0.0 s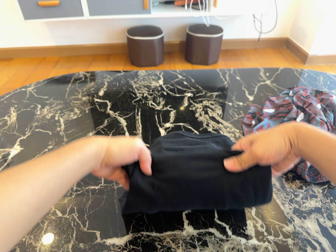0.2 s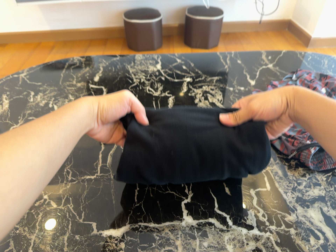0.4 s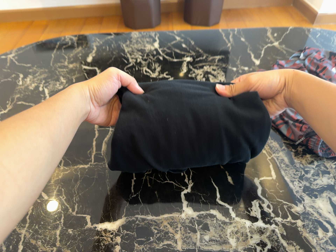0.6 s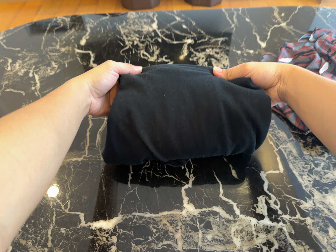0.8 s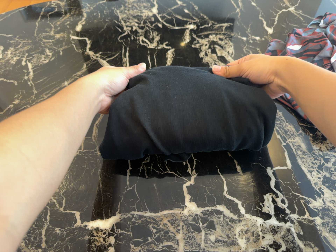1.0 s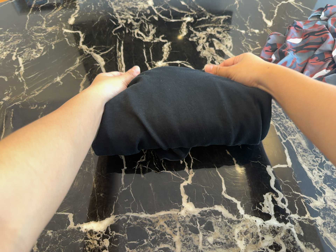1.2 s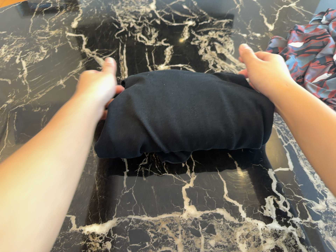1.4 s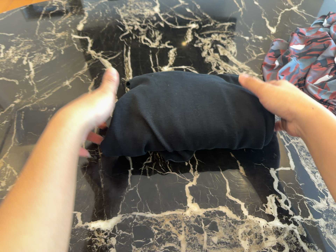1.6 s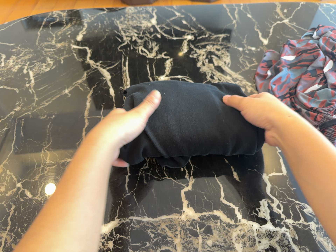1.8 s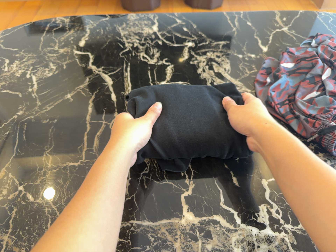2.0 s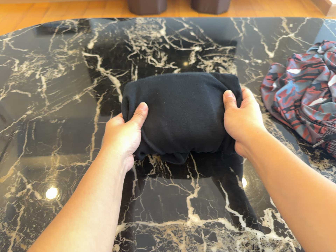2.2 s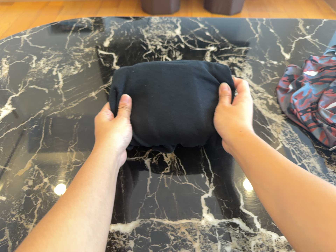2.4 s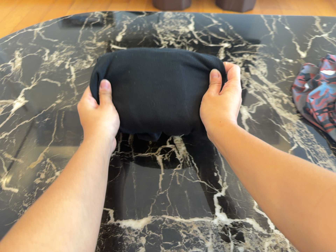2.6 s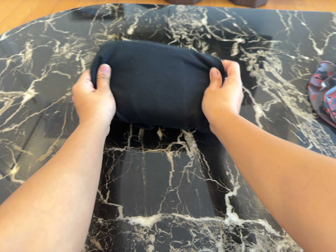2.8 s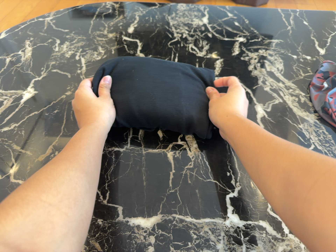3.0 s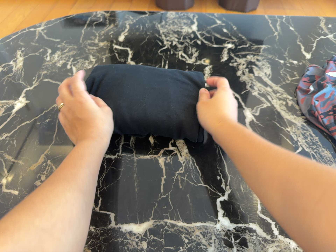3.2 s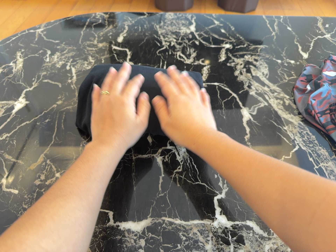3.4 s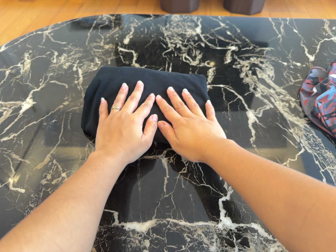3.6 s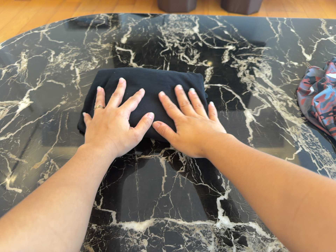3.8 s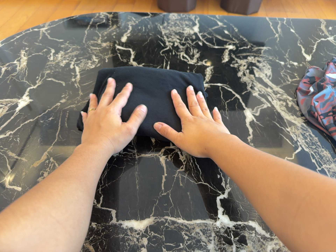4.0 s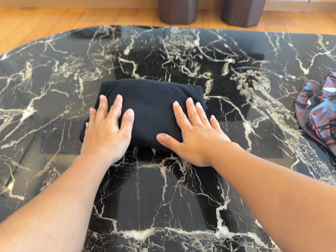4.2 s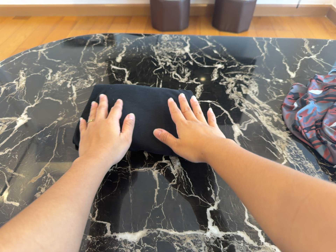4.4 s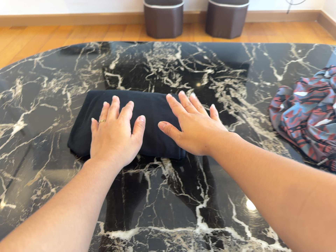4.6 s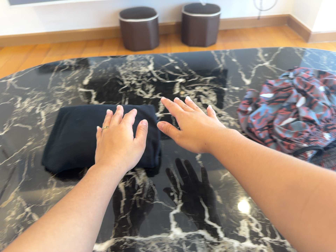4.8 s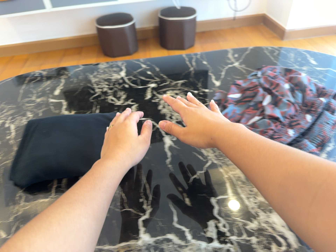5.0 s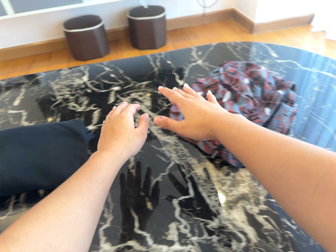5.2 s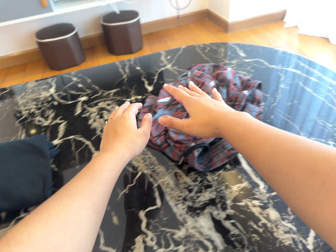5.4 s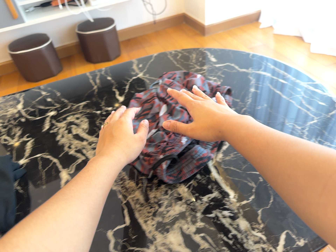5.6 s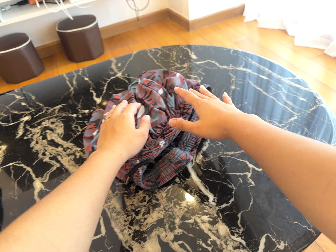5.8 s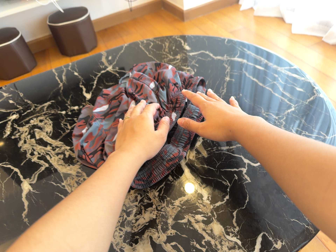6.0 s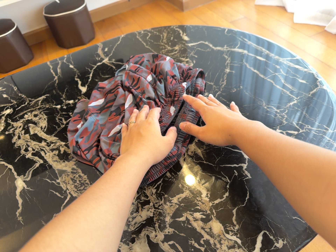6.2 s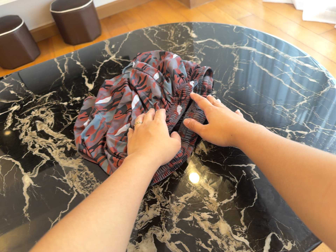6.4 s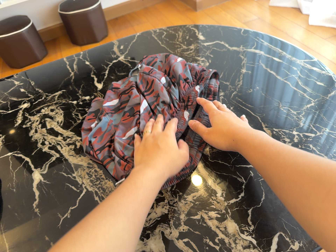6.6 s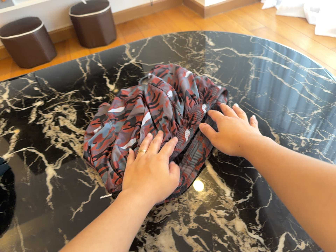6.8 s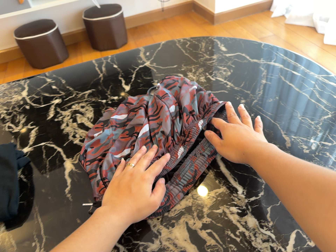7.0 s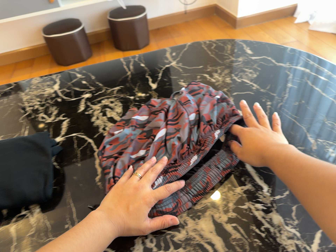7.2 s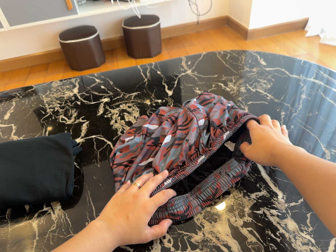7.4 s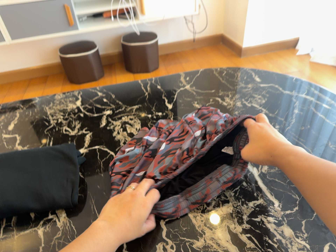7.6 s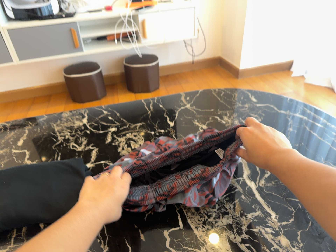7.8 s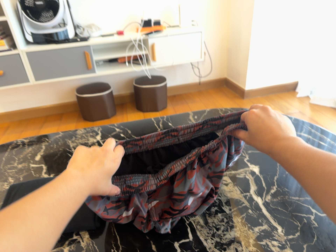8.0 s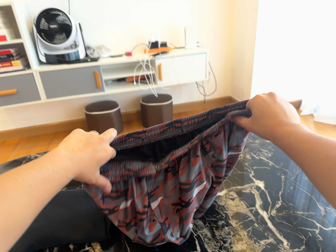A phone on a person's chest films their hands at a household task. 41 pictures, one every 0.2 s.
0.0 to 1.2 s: The camera travels forward, about 14 cm, so what stands in front looms larger. Its aim tips toward the bottom of its view by about 15 degrees, and the scene shifts upward.
1.2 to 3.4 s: The camera shifts only a little, or ends up much as it began.
3.4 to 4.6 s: The camera travels backward and to its right, about 8 cm, so what stands in front gets smaller.
4.6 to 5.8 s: The camera swings to its right by about 15 degrees, and the scene slides to the left. It travels to its right, about 24 cm, so close, fixed things drift to the left. It rolls about its line of sight by about 20 degrees, and the scene rotates counterclockwise.
5.8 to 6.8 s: The camera shifts only a little, or ends up much as it began.
6.8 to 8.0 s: The camera travels backward and to its left, about 20 cm, so what stands in front gets smaller. Its aim tips toward the top of its view by about 20 degrees, and the scene shifts downward.
The film runs forward here.
